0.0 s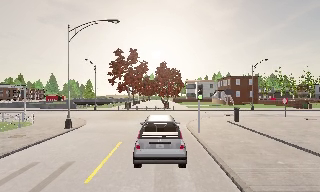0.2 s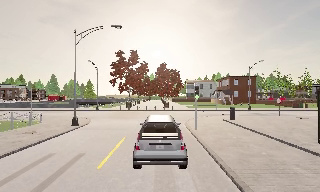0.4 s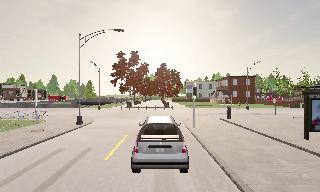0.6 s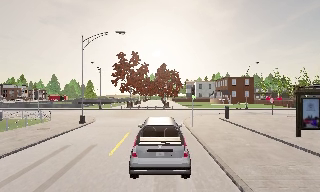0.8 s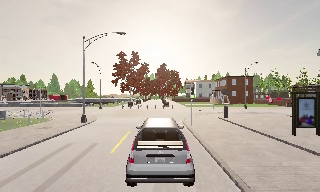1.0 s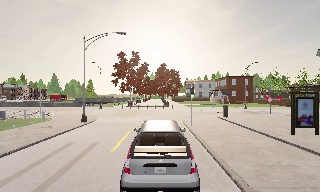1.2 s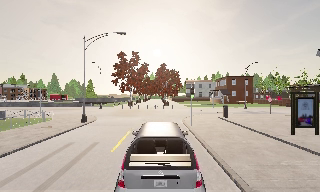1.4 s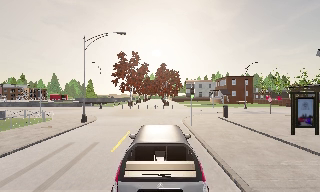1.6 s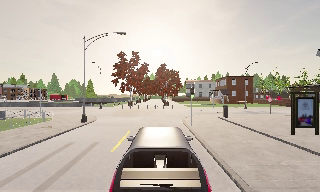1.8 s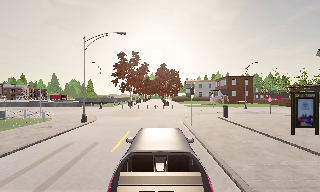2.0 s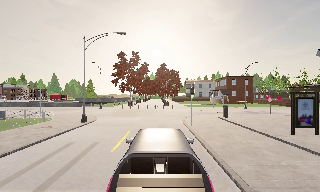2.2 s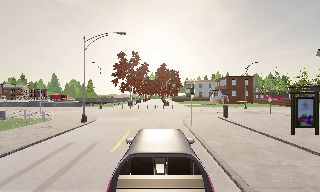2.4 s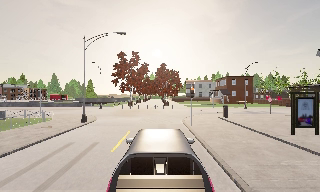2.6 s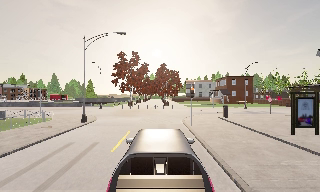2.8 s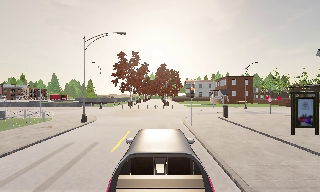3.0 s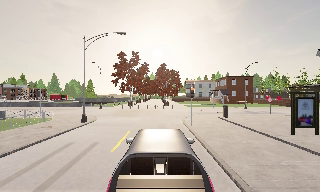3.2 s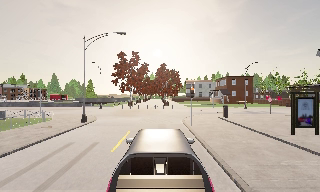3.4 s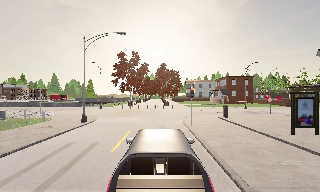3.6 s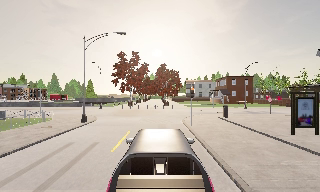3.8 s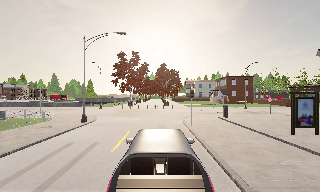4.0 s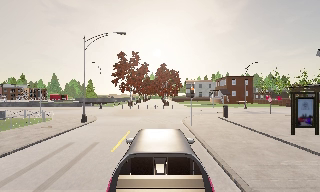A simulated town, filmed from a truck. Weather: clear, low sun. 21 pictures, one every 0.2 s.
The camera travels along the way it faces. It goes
backward.
0.0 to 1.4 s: The camera travels backward, about 2.5 m, so what stands in front gets smaller. It loses speed.
1.4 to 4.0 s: The camera keeps its place and its aim.
The film runs backward here.
